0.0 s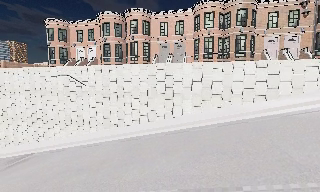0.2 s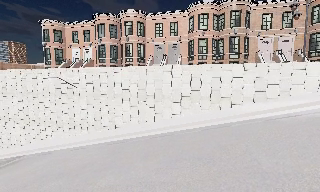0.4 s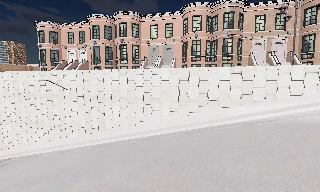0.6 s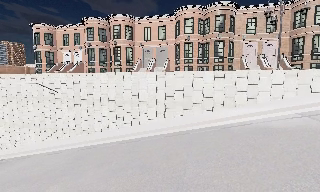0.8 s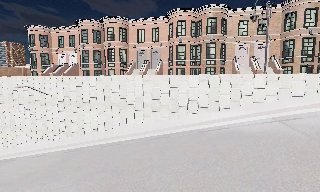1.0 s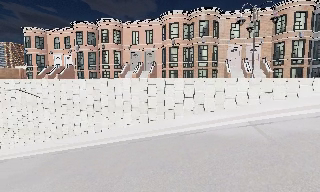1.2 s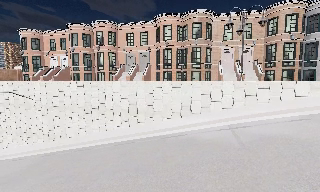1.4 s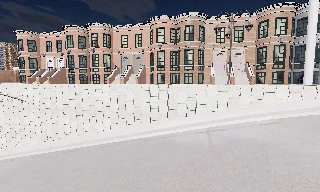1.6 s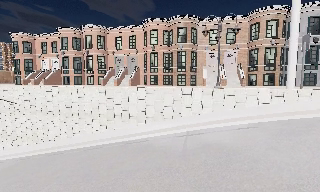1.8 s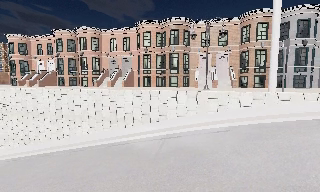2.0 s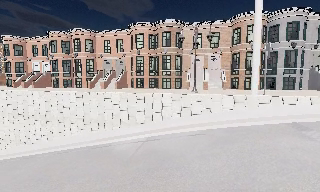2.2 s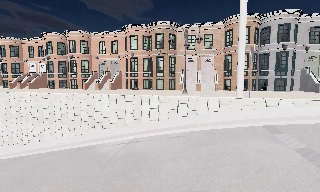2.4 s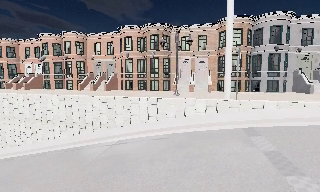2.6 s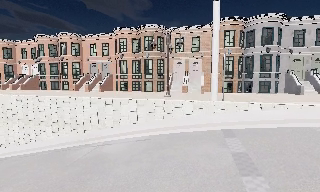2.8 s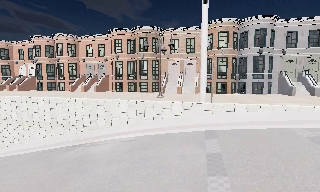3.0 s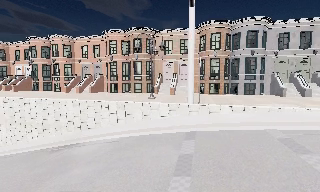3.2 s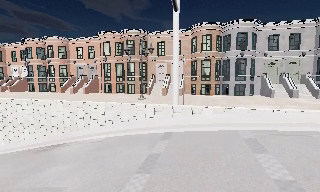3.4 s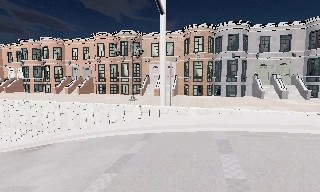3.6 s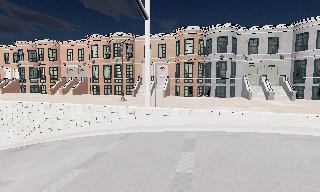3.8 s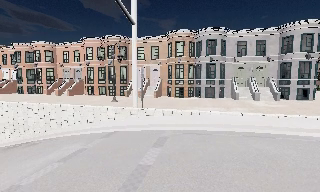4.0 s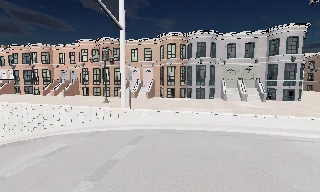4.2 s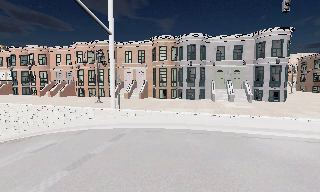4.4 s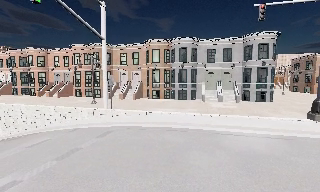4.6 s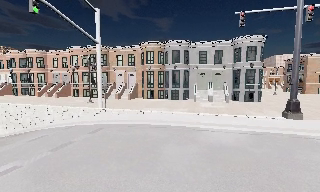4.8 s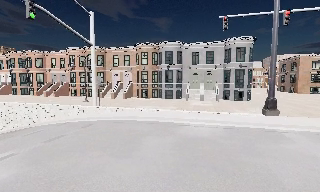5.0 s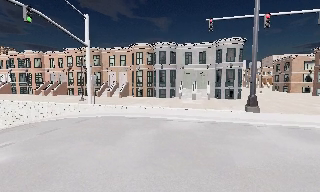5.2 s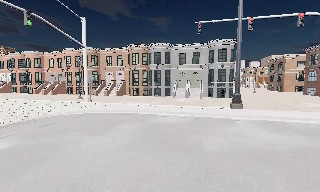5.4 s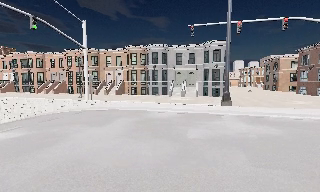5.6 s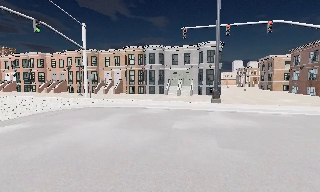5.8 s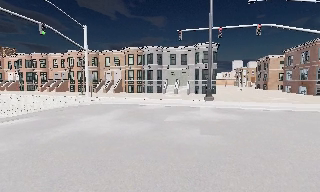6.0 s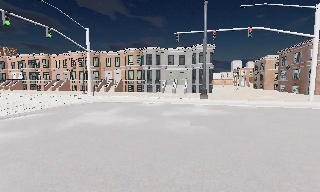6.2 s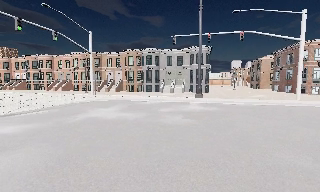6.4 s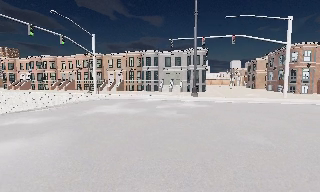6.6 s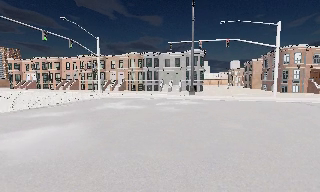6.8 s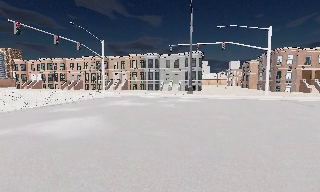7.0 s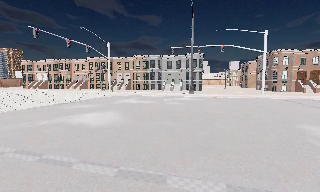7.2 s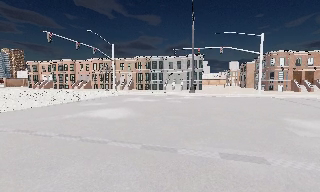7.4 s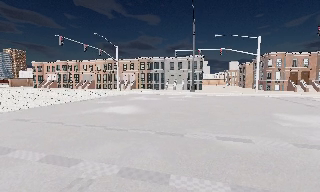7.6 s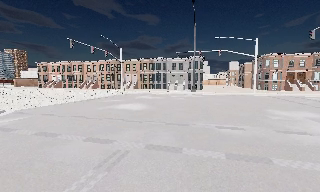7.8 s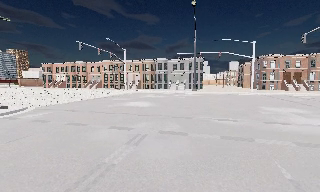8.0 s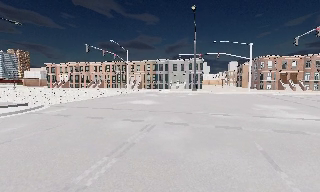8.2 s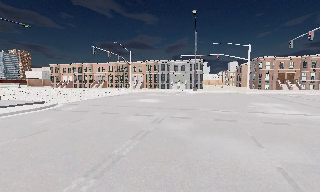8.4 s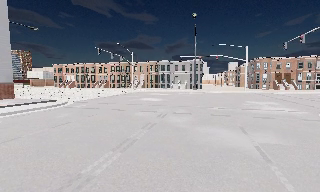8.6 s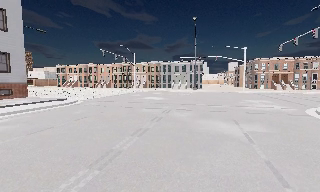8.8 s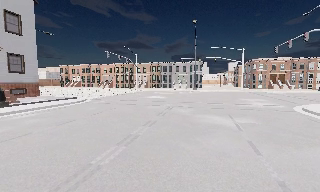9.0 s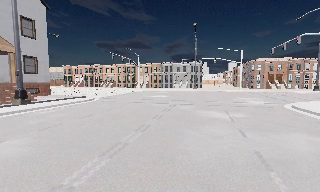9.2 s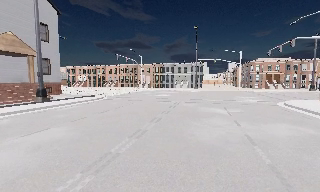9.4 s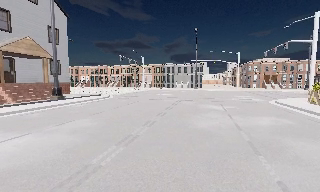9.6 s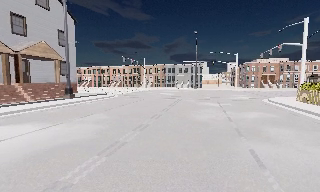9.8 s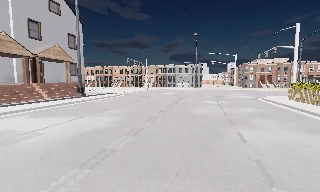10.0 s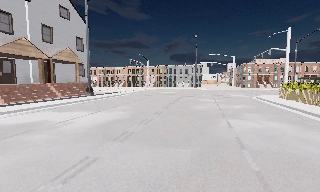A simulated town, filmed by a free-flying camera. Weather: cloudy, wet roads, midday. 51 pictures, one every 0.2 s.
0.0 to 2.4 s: The camera travels to its right, about 8 m, so close, fixed things drift to the left.
2.4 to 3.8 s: The camera travels to its right, about 5 m, so close, fixed things drift to the left. It gains speed.
3.8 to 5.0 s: The camera travels to its right and backward, about 6 m, so close, fixed things drift to the left.
5.0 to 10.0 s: The camera travels backward, about 30 m, so what stands in front gets smaller.
The film runs backward here.
